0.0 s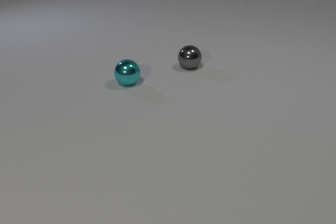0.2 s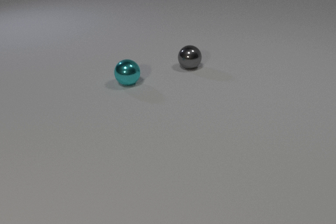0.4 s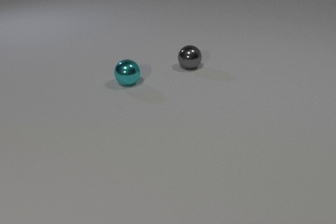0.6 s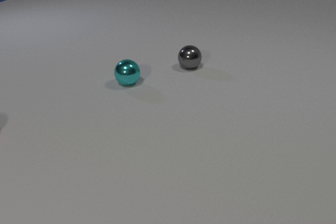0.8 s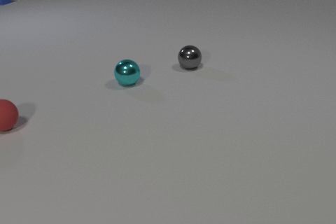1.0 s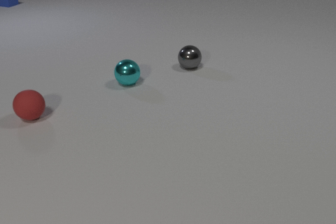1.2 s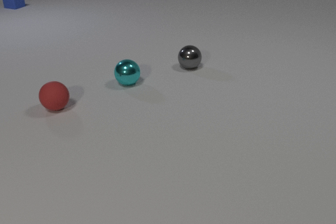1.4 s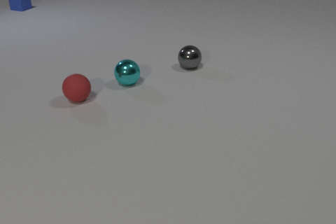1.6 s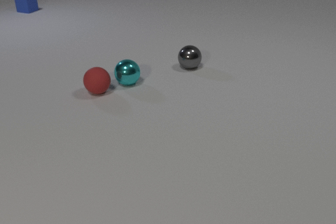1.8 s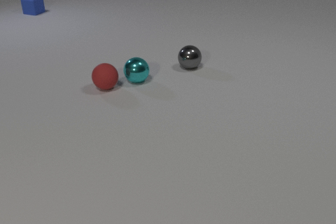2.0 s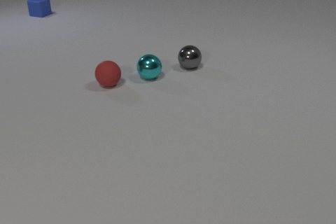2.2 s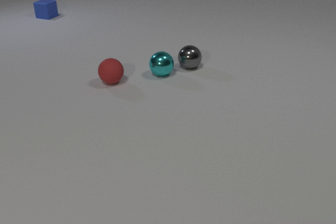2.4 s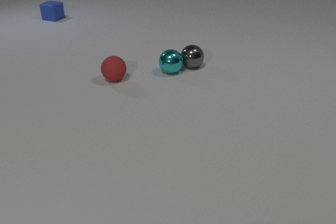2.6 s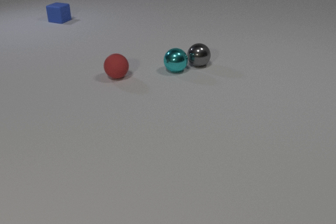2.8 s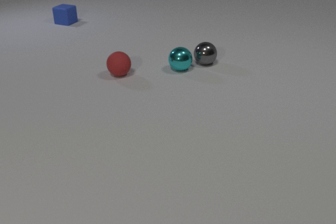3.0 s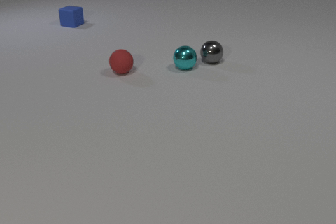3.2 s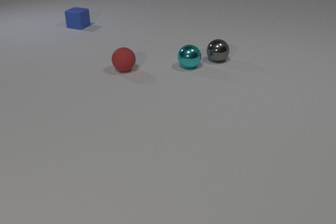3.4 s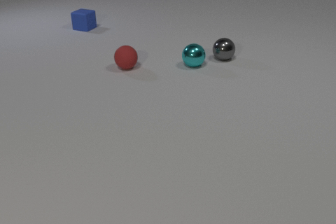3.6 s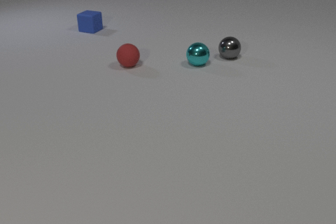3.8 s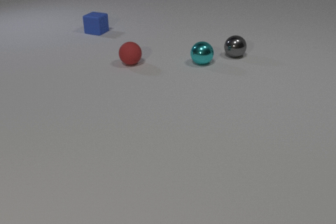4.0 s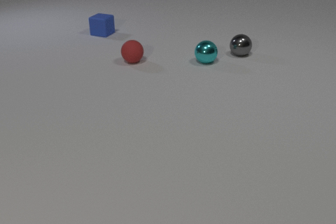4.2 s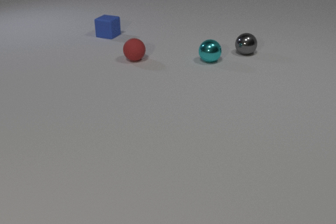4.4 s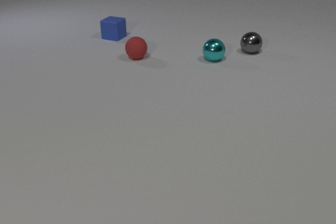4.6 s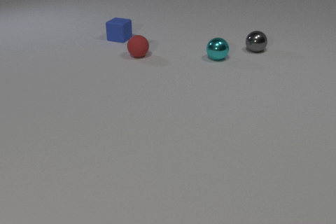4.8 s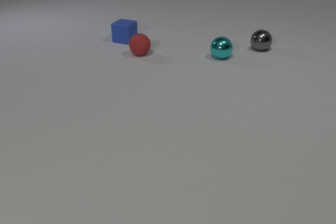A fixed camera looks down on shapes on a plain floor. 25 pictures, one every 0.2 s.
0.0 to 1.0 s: The red rubber sphere comes in at the left edge, rolls to the right and away from the camera. The blue rubber cube comes in at the left edge, slides toward the camera and to the right.
1.0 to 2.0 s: The red rubber sphere rolls to the right and away from the camera. The cyan metal sphere rolls to the right and away from the camera. The blue rubber cube slides toward the camera and to the right. The red rubber sphere and the cyan metal sphere collide.
2.0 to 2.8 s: The red rubber sphere rolls away from the camera and to the right. The cyan metal sphere rolls to the right and away from the camera. The gray metal sphere rolls to the right and away from the camera. The blue rubber cube slides toward the camera and to the right. The cyan metal sphere and the gray metal sphere collide.
2.8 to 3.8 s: The red rubber sphere rolls away from the camera and to the right. The cyan metal sphere rolls to the right and away from the camera. The gray metal sphere rolls to the right and away from the camera. The blue rubber cube slides toward the camera and to the right.
3.8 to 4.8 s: The red rubber sphere rolls away from the camera. The cyan metal sphere rolls to the right and away from the camera. The gray metal sphere rolls to the right and away from the camera. The blue rubber cube slides toward the camera and to the right.
Are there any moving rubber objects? yes.
What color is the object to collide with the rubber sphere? cyan.
What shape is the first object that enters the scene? cube.
